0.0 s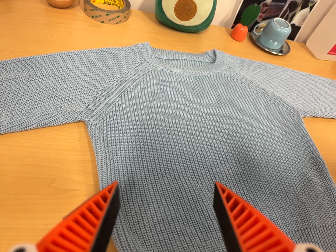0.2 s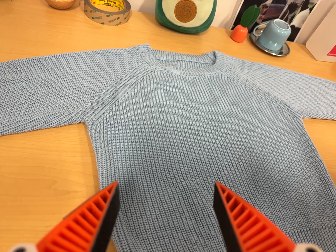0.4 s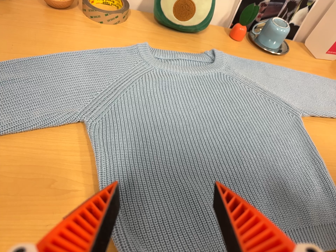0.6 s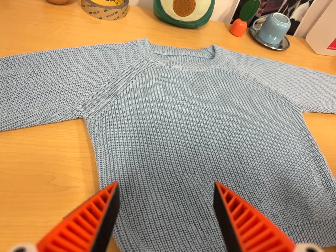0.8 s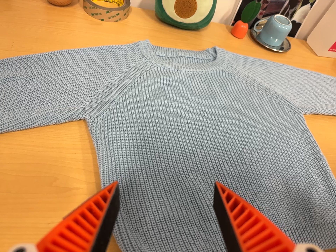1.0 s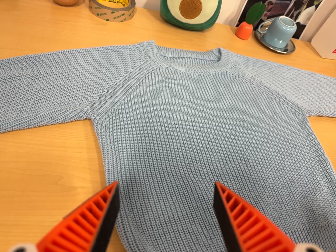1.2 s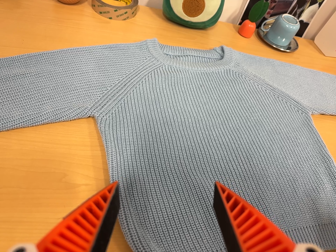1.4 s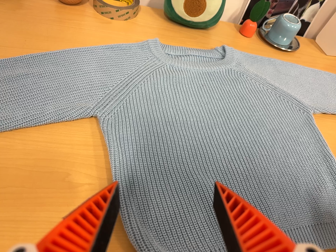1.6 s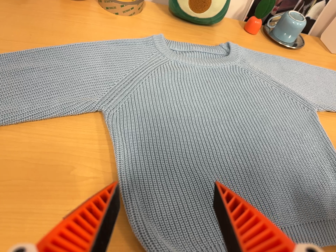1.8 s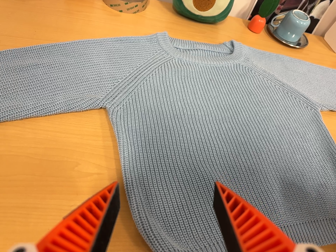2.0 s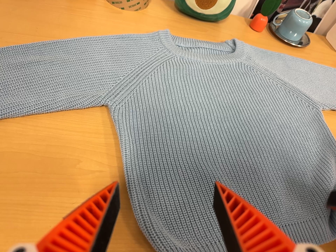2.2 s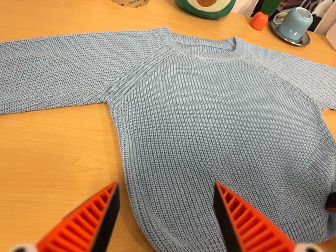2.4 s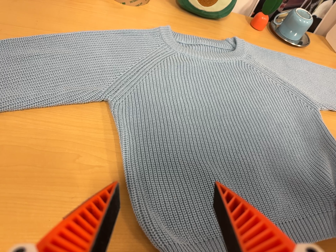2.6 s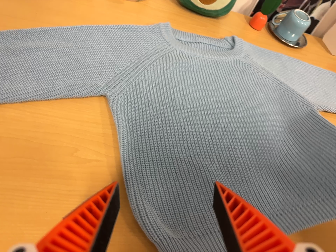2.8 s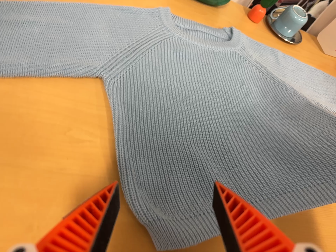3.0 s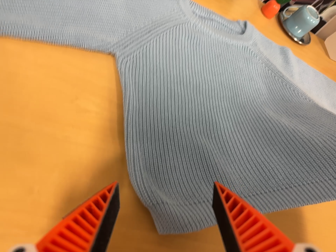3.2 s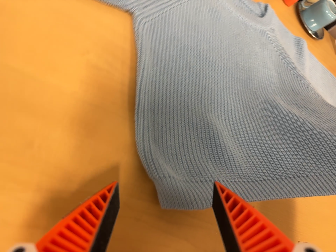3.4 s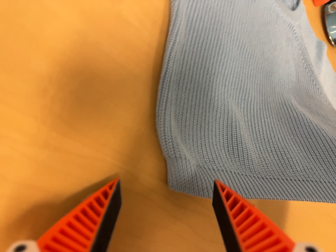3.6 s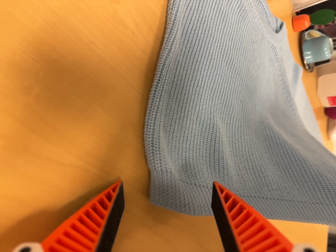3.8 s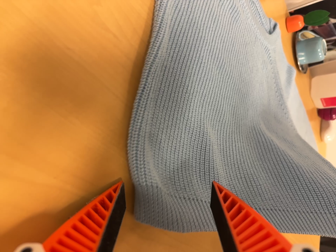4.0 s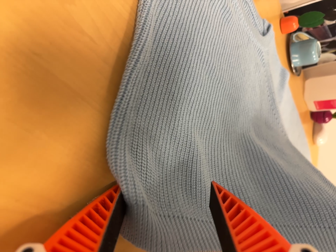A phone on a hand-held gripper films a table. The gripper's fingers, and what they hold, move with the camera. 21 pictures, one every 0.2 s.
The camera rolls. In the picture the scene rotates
clockwise.
The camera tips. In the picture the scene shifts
upward.
0.0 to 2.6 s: The camera shifts only a little, or ends up much as it began.
2.6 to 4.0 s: The camera pans to its right by about 20 degrees. It travels to its left and forward, about 14 cm. Its aim tips toward the bottom of its view by about 15 degrees, and the scene shifts upward. It rolls about its line of sight by about 35 degrees, and the scene rotates clockwise.
The film runs forward here.
